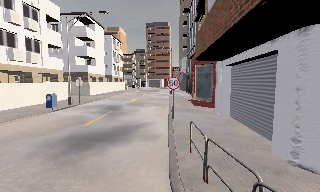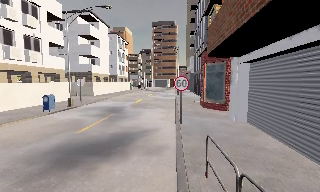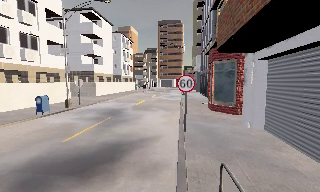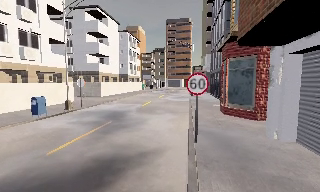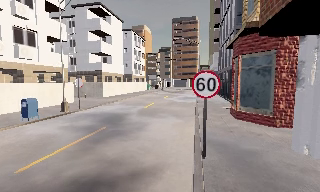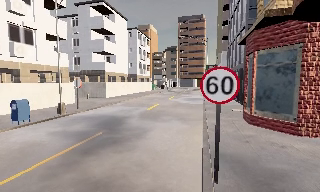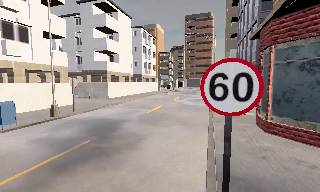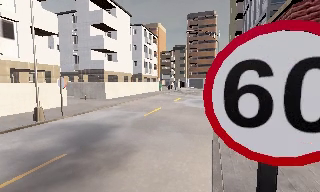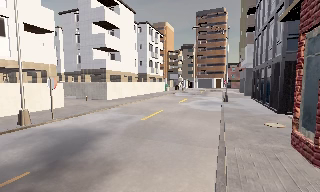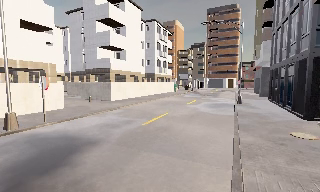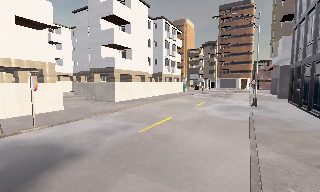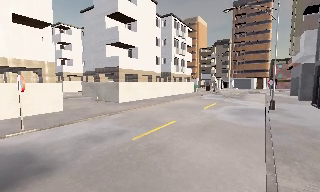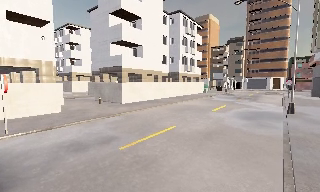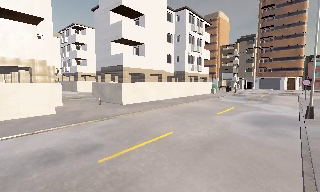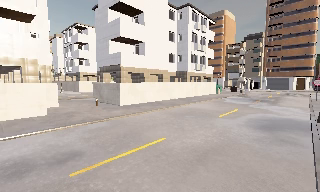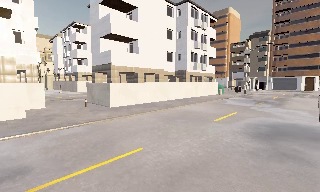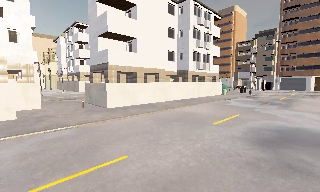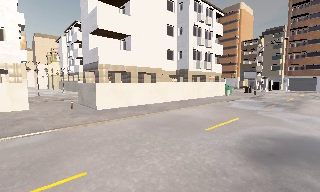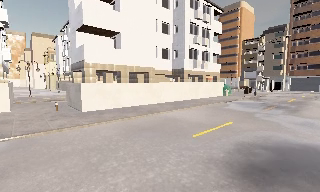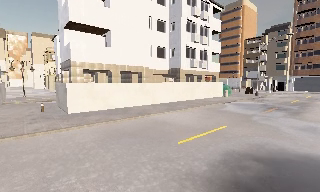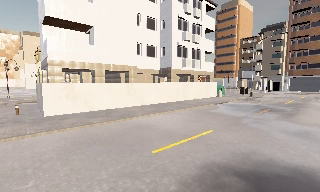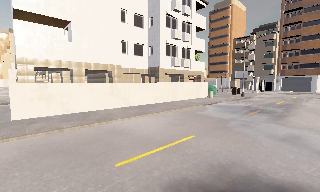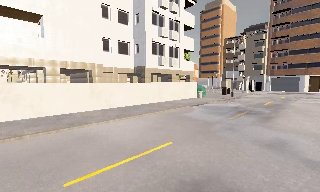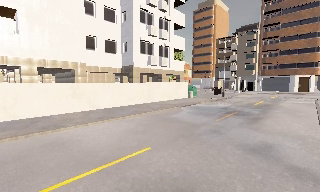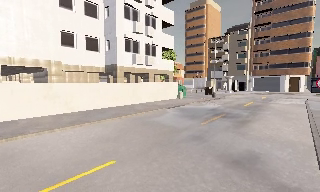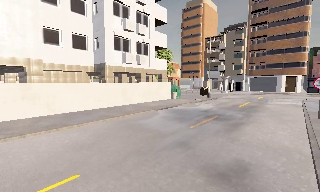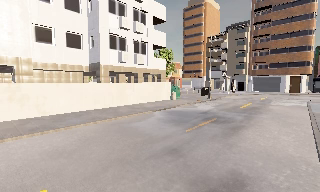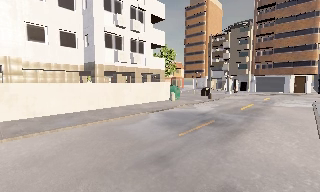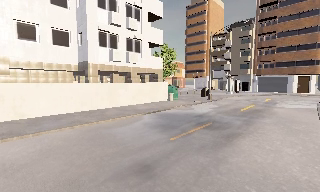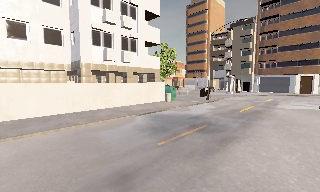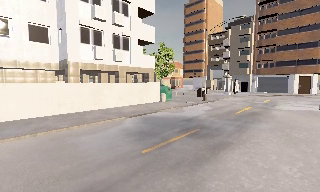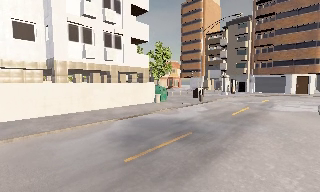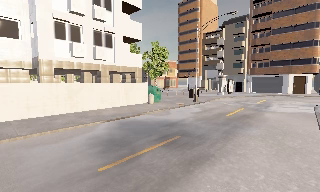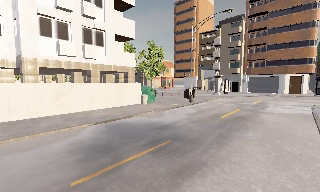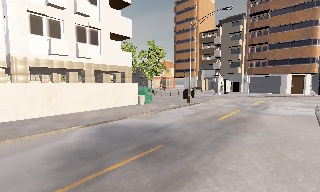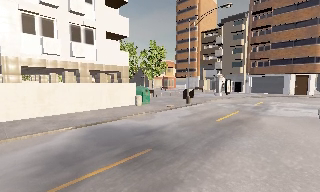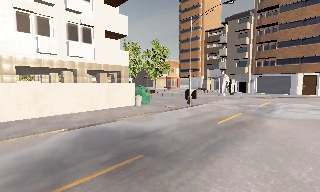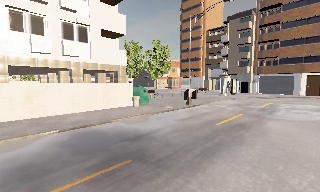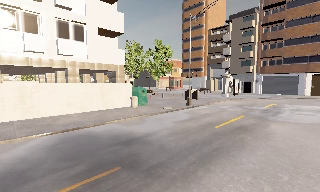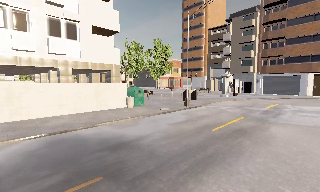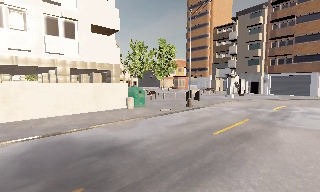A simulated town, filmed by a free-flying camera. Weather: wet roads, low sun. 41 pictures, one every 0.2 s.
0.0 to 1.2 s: The camera pans to its left, which is counterclockwise from overhead, by about 15 degrees. It travels forward, about 6 m, so what stands in front looms larger.
1.2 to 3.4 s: The camera pans to its left, which is counterclockwise from overhead, by about 30 degrees. It travels forward and to its right, about 12 m.
3.4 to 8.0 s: The camera travels forward and to its right, about 17 m, so what stands in front looms larger. It loses speed.
The film runs forward here.
